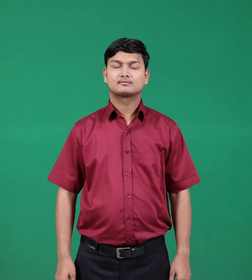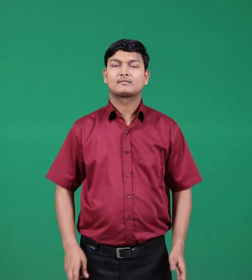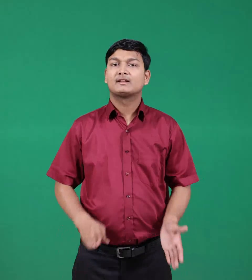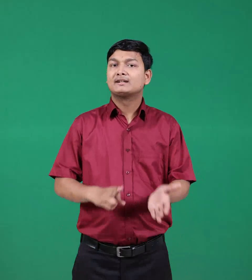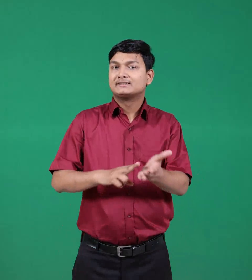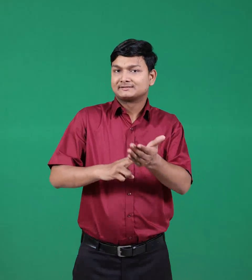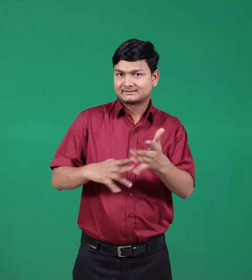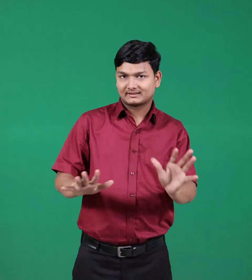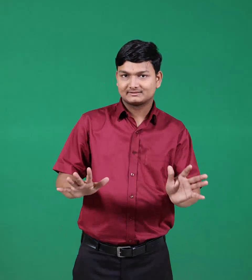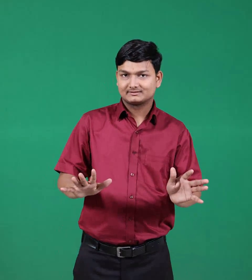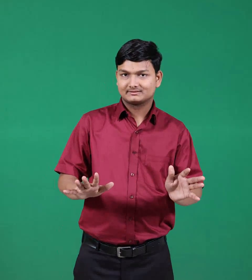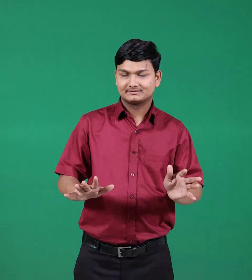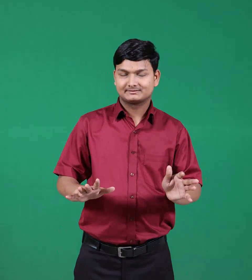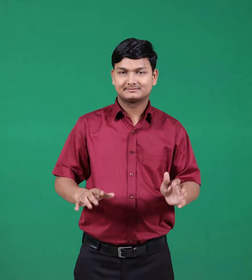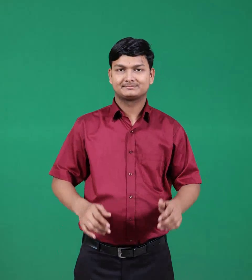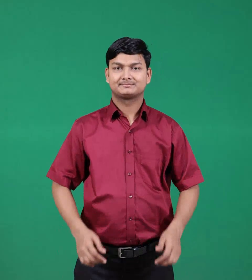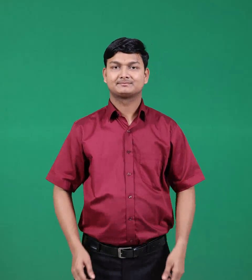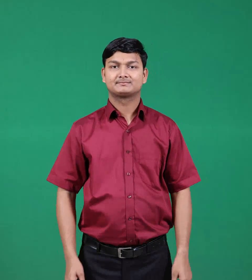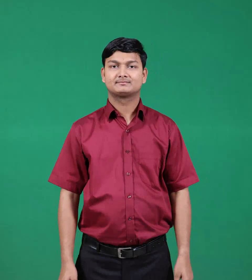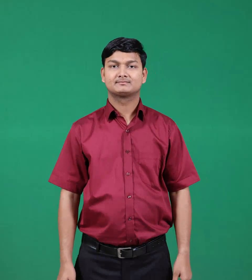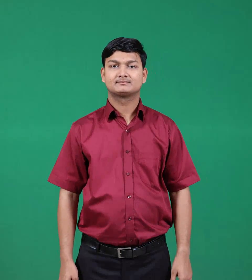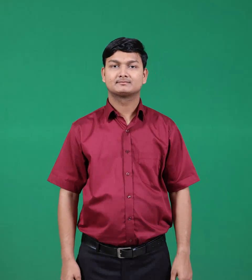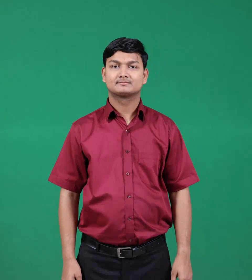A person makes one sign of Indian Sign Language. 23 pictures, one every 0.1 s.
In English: nature
